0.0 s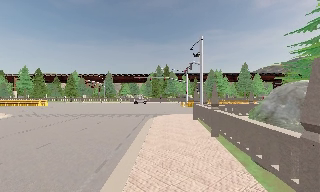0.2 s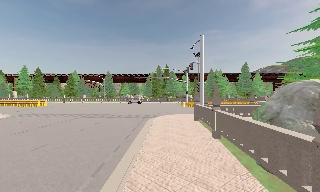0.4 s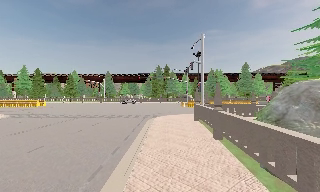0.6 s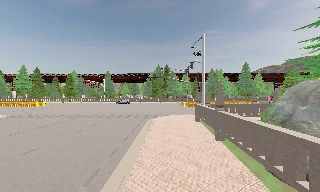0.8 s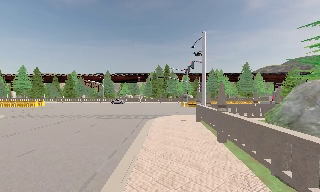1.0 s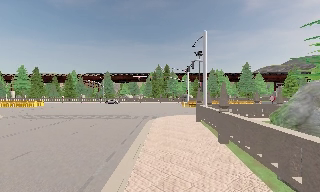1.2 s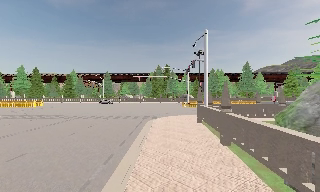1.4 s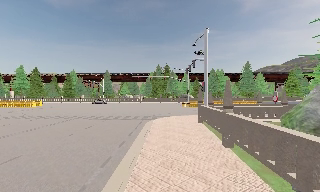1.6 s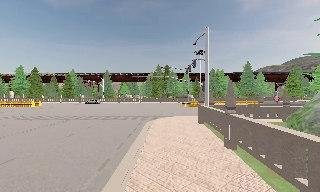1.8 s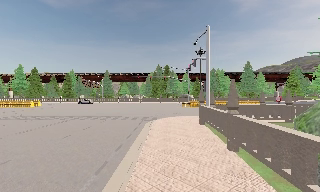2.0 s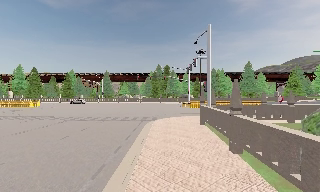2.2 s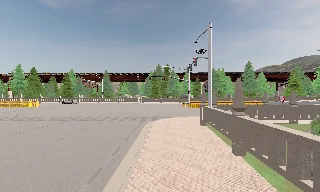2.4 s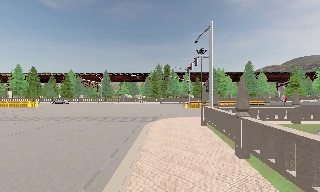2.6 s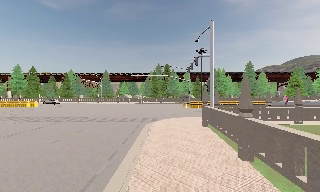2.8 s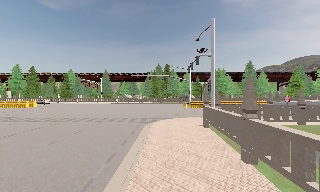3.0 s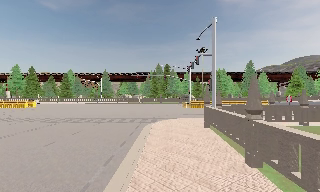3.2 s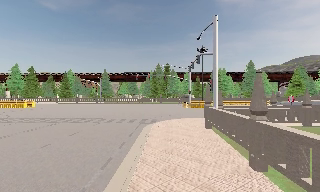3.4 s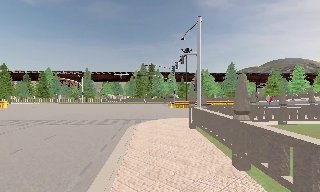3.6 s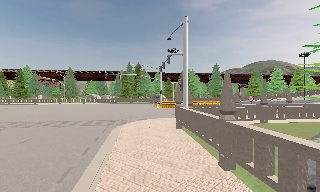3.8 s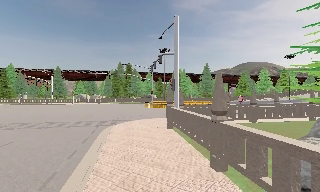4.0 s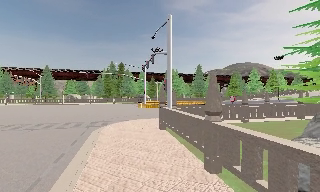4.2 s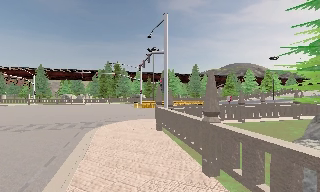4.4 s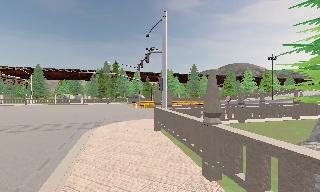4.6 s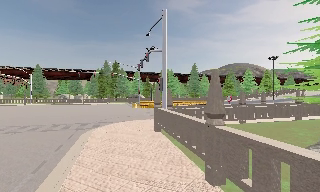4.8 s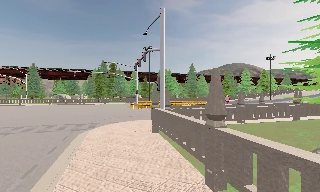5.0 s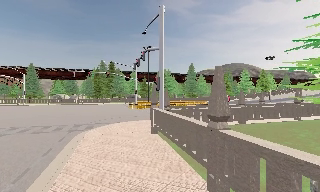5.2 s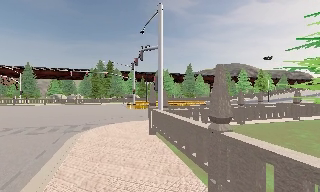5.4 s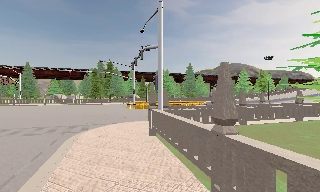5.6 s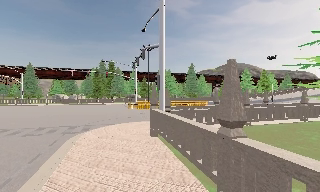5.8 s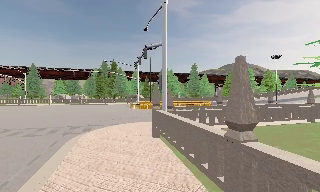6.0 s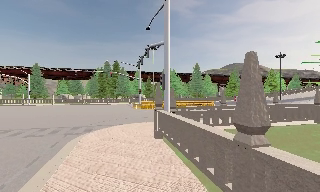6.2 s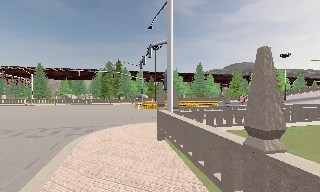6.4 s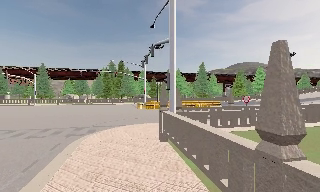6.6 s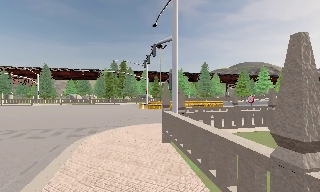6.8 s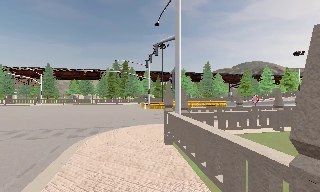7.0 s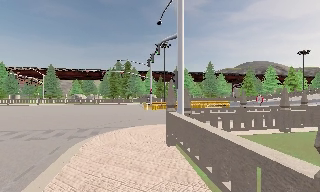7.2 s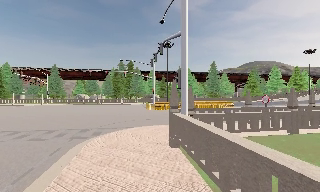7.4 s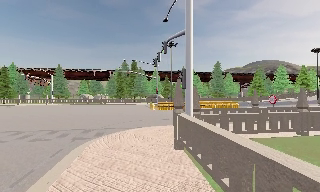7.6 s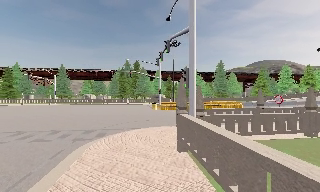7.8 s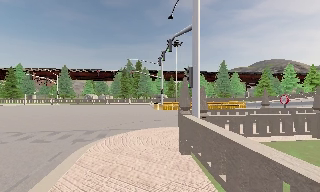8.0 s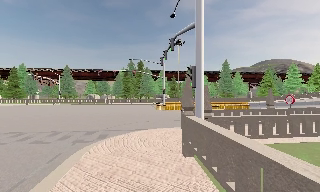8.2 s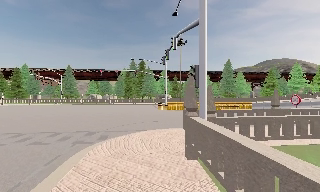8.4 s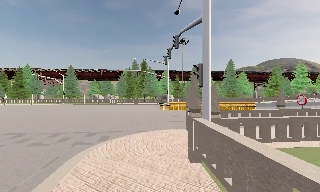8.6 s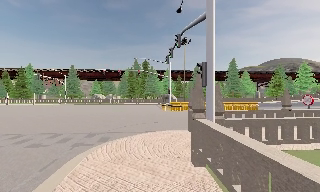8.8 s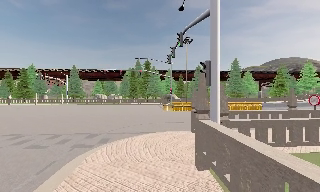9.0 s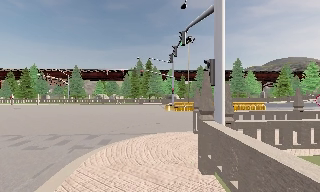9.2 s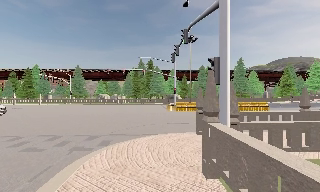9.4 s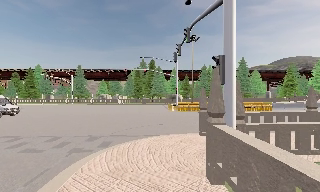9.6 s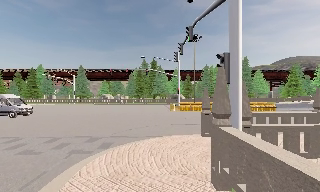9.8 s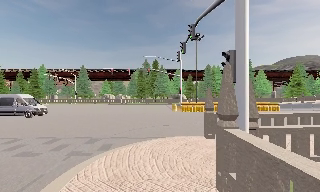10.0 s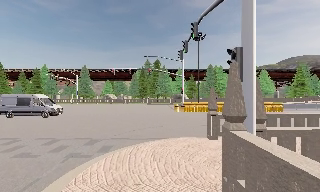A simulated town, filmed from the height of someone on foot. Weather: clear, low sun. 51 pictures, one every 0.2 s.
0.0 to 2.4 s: The camera travels forward, about 3 m, so what stands in front looms larger.
2.4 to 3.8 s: The camera swings to its right by about 15 degrees, and the scene slides to the left. It travels forward, about 1.5 m, so what stands in front looms larger.
3.8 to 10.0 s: The camera swings to its left by about 10 degrees, and the scene slides to the right. It travels forward, about 7 m, so what stands in front looms larger.
The film runs forward here.
